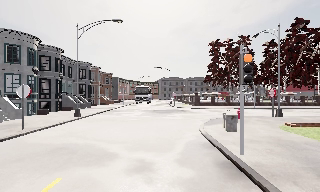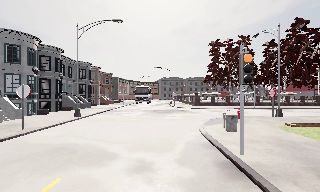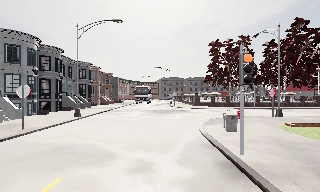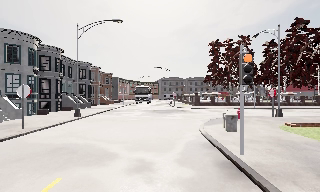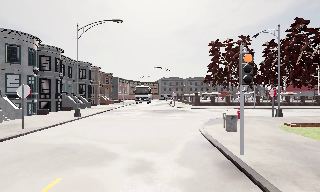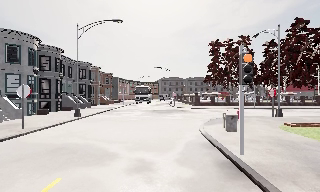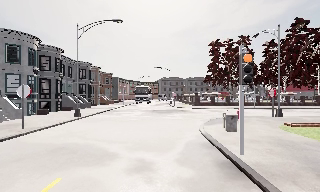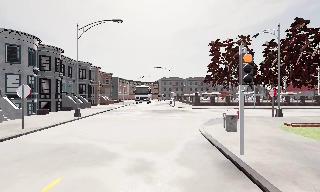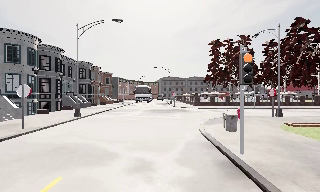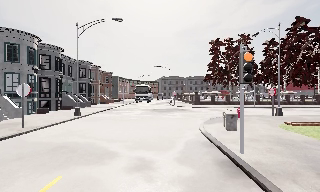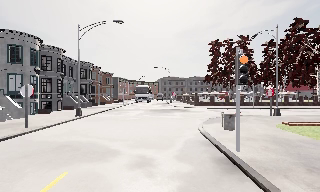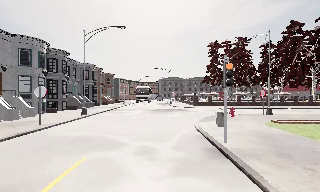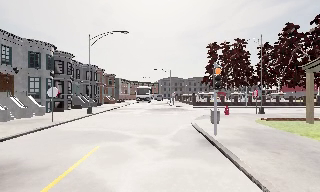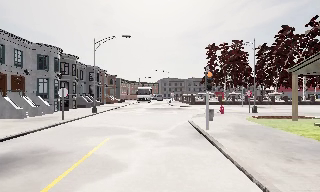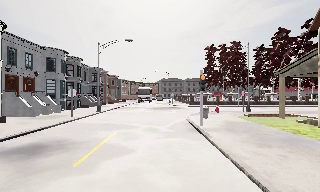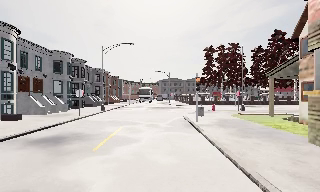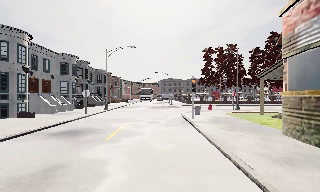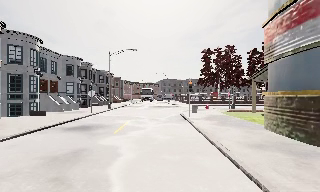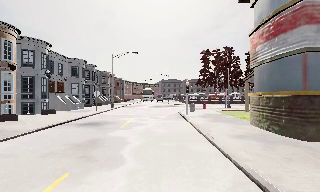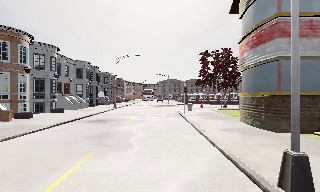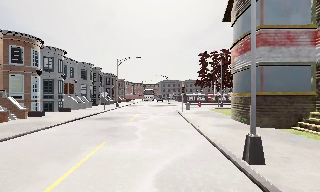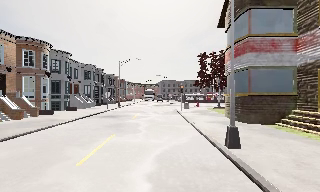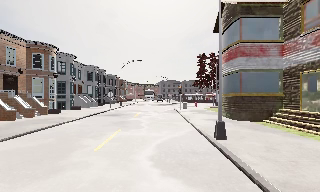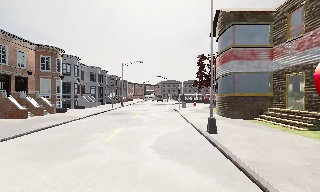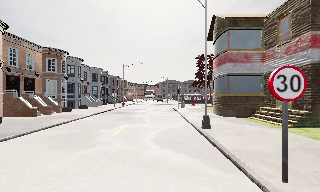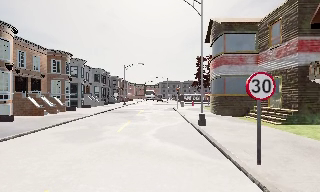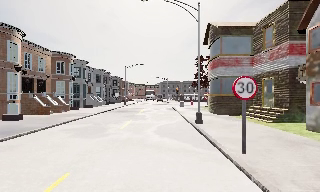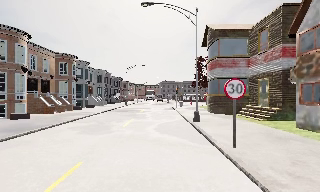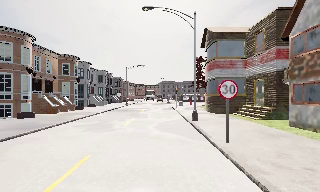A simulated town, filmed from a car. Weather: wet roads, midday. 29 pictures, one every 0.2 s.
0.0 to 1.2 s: The camera keeps its place and its aim.
1.2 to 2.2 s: The camera travels backward, about 1 m, so what stands in front gets smaller. It gains speed.
2.2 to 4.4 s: The camera travels backward, about 13 m, so what stands in front gets smaller.
4.4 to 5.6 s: The camera travels backward, about 4.5 m, so what stands in front gets smaller. It loses speed.
The film runs backward here.
